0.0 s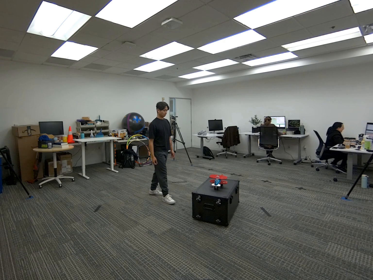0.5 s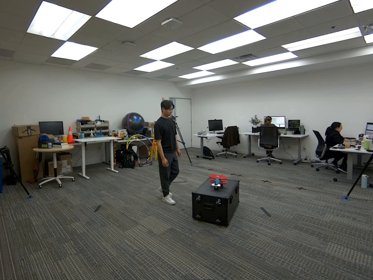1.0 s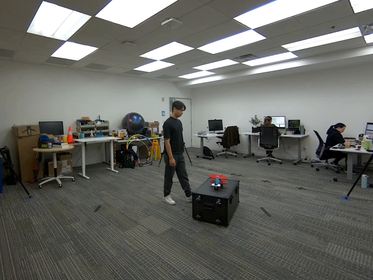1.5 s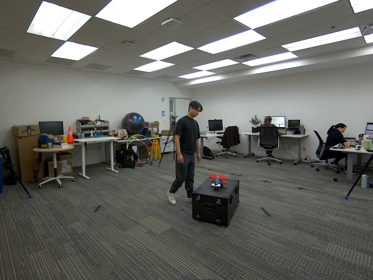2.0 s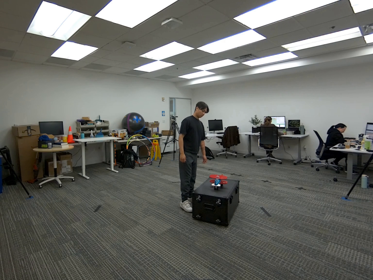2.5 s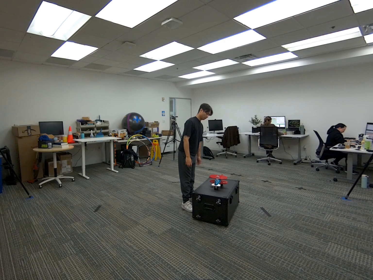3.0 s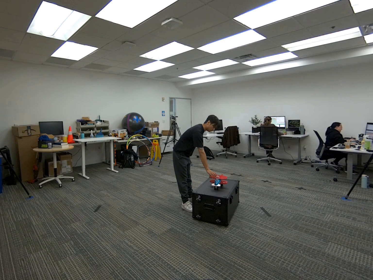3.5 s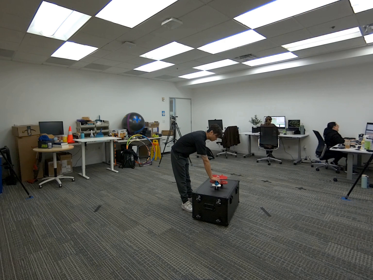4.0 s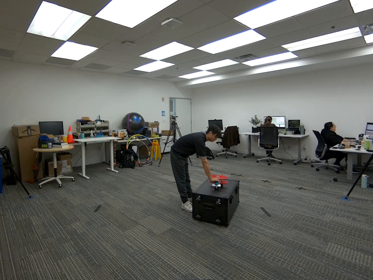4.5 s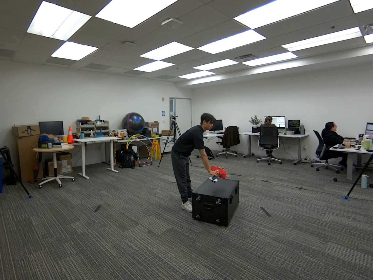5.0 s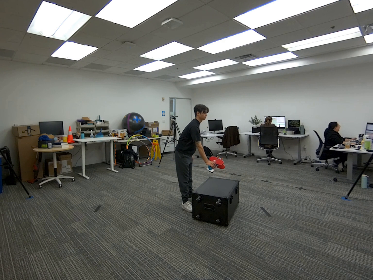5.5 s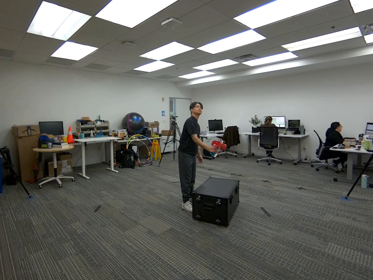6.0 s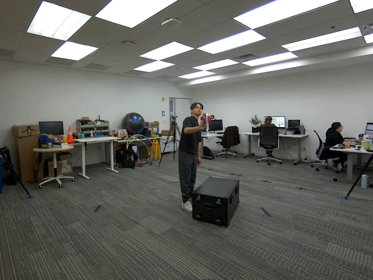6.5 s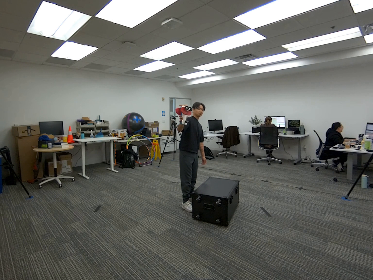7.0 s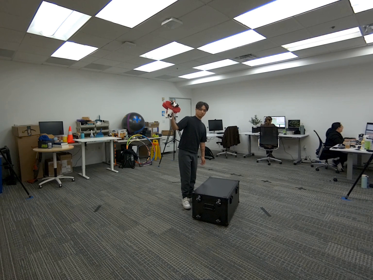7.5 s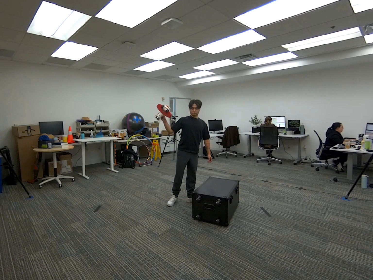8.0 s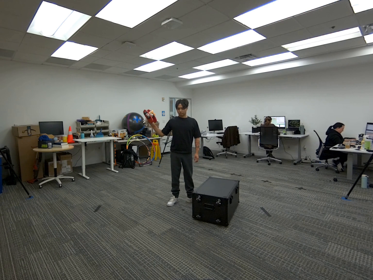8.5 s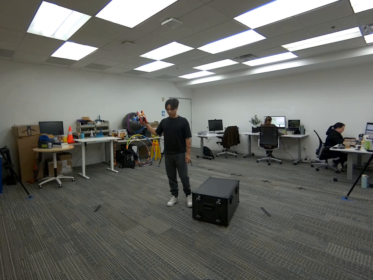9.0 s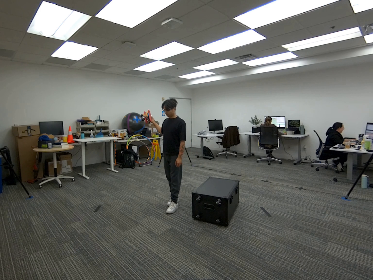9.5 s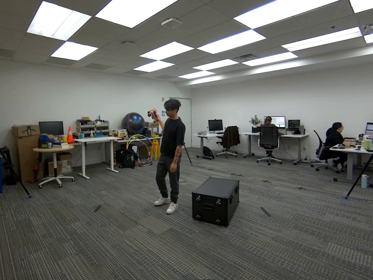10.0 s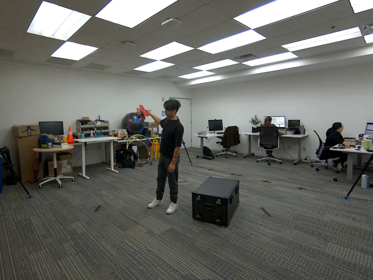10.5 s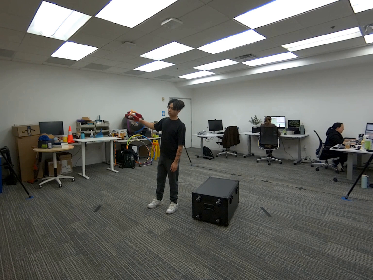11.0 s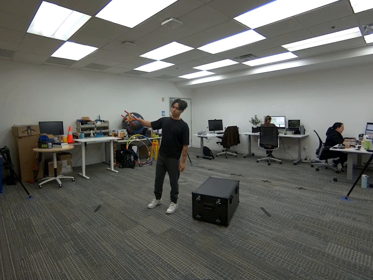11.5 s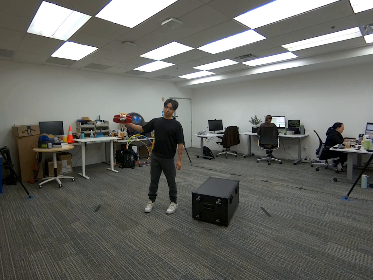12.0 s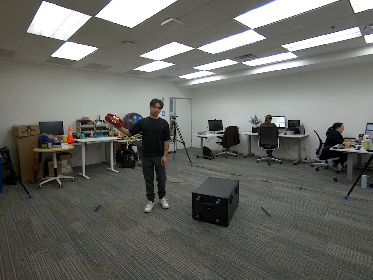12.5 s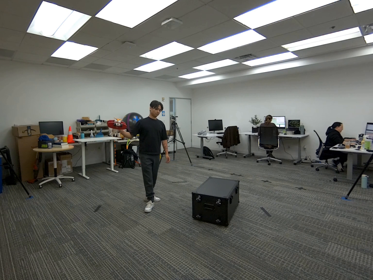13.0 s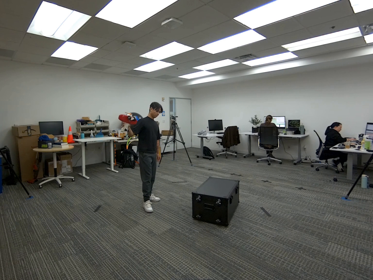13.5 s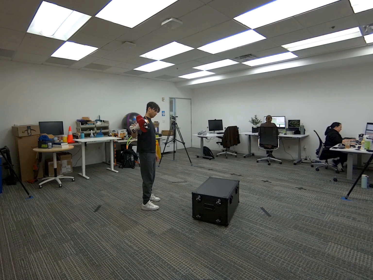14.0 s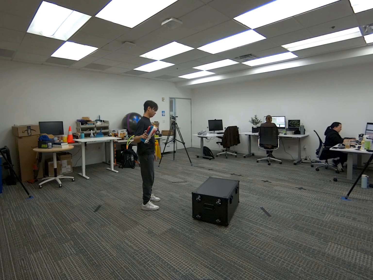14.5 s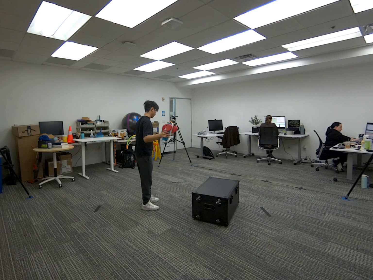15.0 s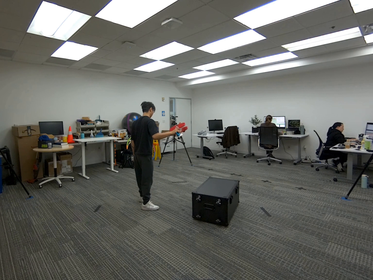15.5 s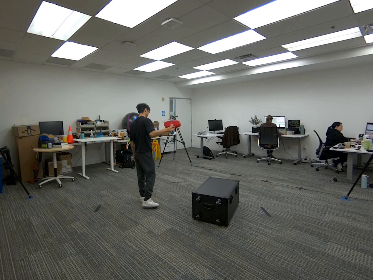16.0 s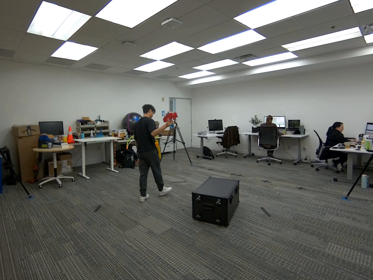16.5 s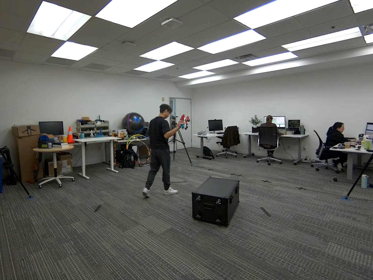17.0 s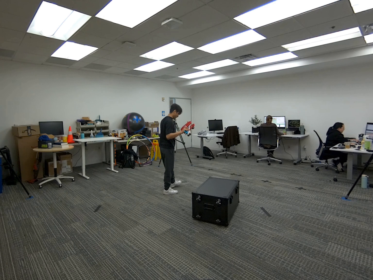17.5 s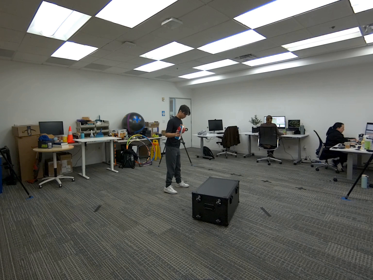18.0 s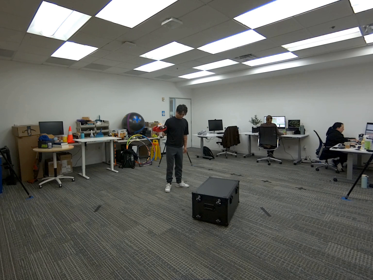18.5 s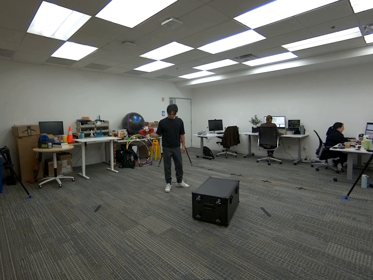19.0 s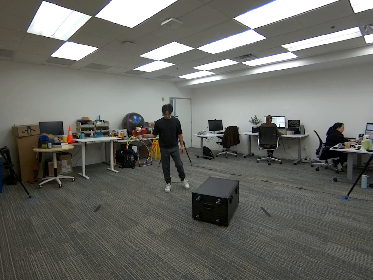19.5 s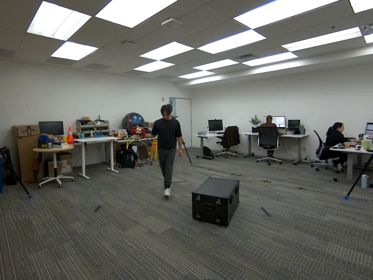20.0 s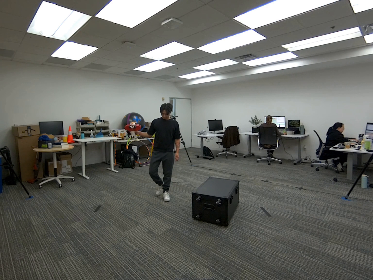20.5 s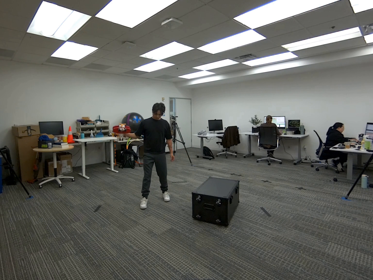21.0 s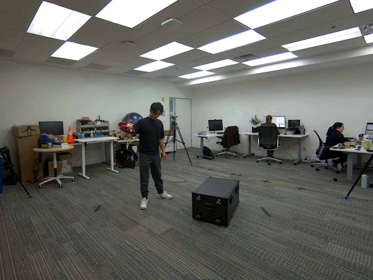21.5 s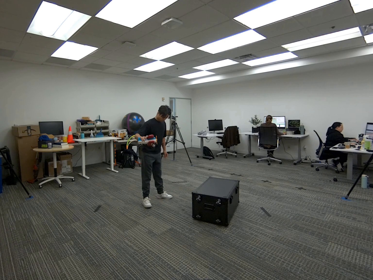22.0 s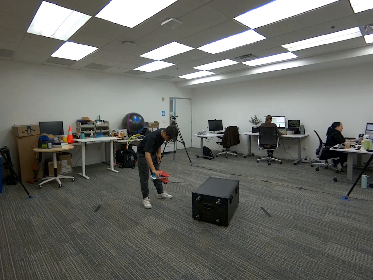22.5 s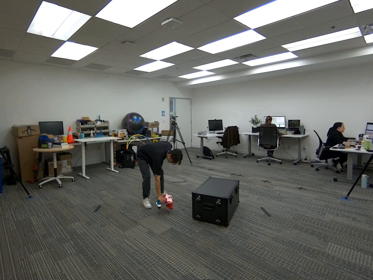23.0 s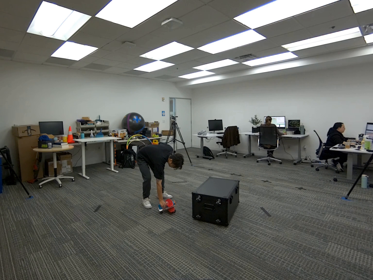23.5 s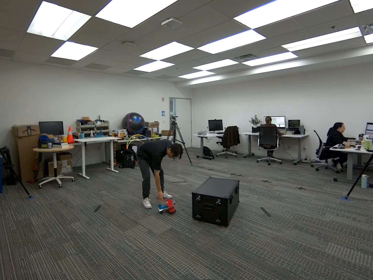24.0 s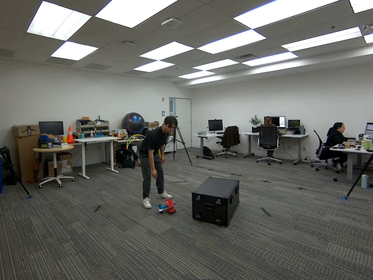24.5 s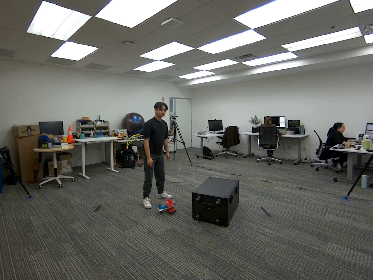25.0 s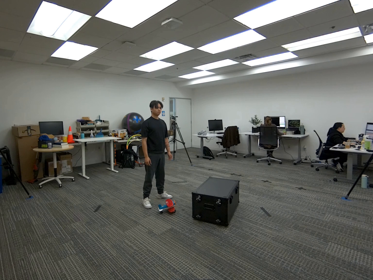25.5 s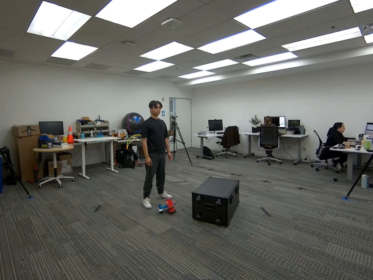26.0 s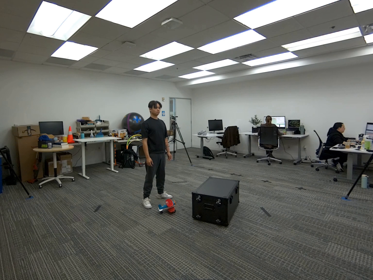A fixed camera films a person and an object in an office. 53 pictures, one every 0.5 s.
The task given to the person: "Walk to the toy airplane on the g1 box, pick it up with your right hand, hold it in the air, walk around and place the airplane on the ground.
